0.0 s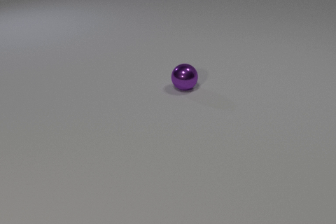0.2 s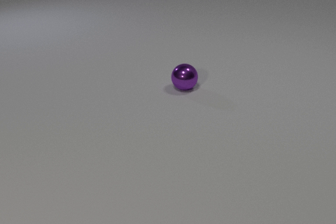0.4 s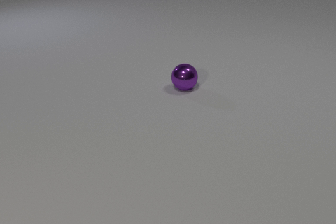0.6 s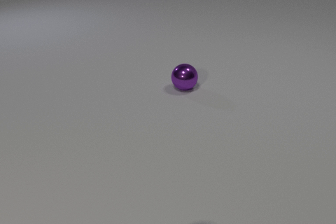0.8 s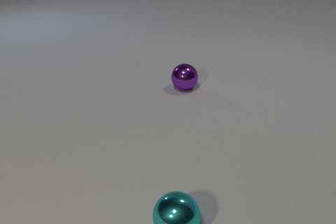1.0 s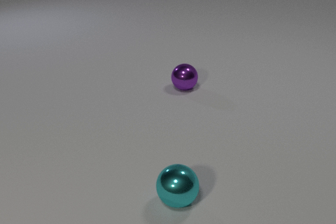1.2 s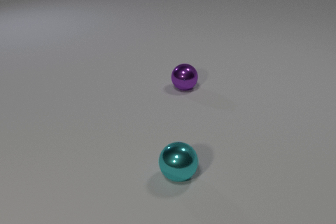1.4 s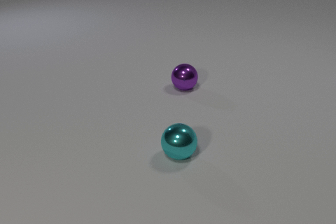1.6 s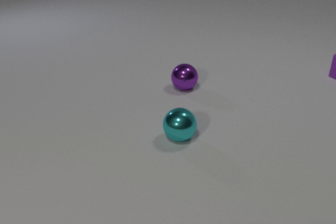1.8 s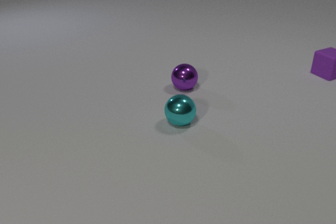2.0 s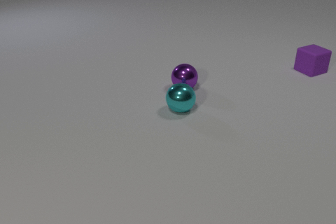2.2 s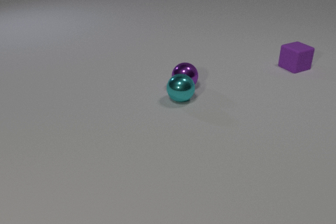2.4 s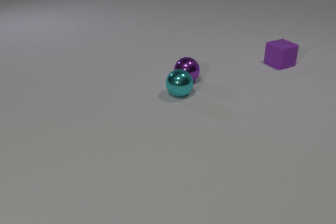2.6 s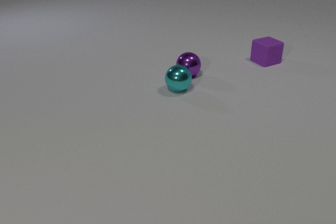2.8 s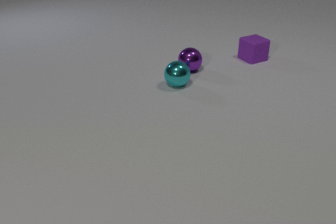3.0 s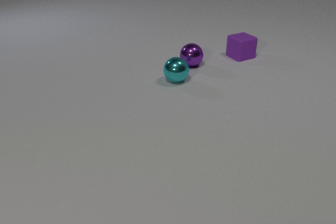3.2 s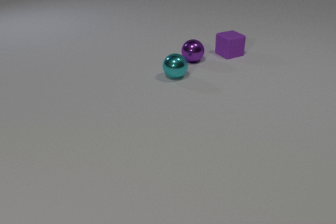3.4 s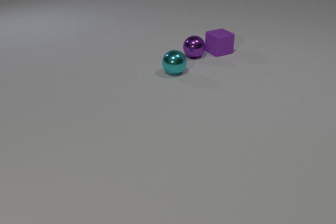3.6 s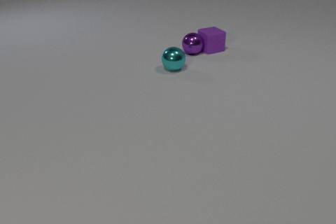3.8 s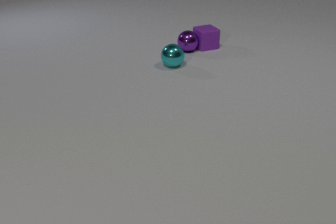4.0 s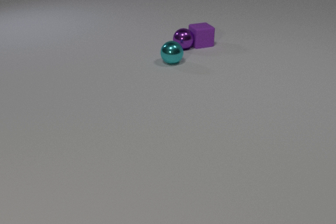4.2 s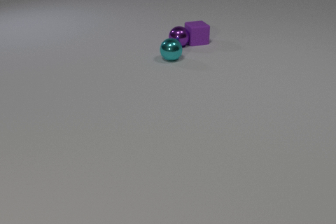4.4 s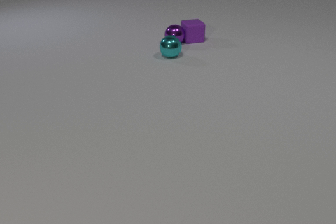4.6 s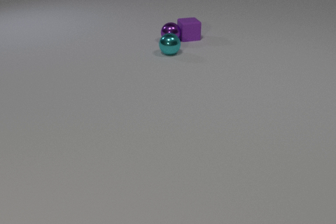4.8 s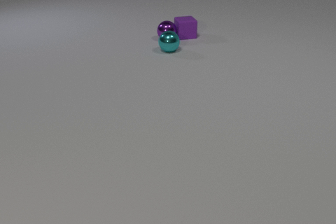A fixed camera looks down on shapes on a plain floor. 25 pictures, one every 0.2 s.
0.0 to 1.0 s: The cyan metal sphere comes in at the bottom edge, rolls away from the camera.
1.0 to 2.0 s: The cyan metal sphere rolls away from the camera. The purple rubber cube comes in at the right edge, slides to the left.
2.0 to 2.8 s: The cyan metal sphere rolls away from the camera. The purple metal sphere rolls away from the camera. The purple rubber cube slides to the left. The cyan metal sphere and the purple metal sphere collide.
2.8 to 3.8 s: The cyan metal sphere rolls away from the camera. The purple metal sphere rolls away from the camera. The purple rubber cube slides to the left and away from the camera. The purple metal sphere and the purple rubber cube collide.
3.8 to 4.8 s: The cyan metal sphere rolls away from the camera. The purple metal sphere rolls away from the camera and to the left. The purple rubber cube slides away from the camera and to the left.
How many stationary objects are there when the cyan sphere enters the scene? 1.
How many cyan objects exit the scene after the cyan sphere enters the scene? 0.
What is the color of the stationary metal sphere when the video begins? purple.
